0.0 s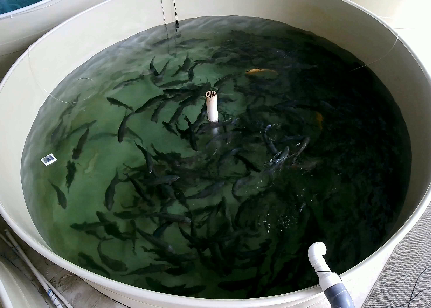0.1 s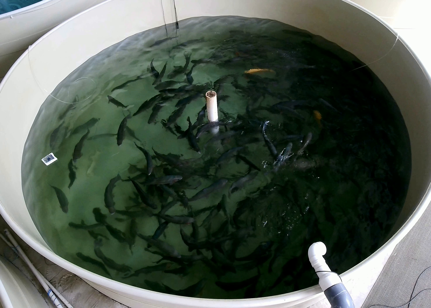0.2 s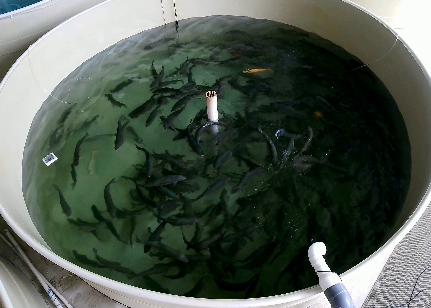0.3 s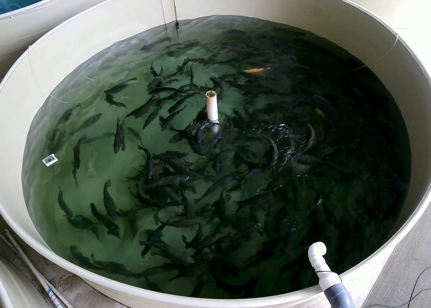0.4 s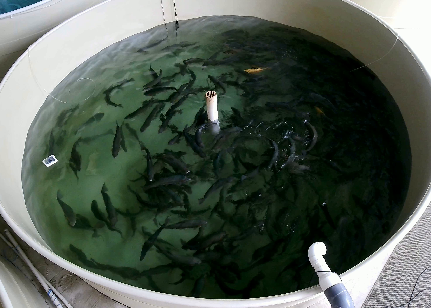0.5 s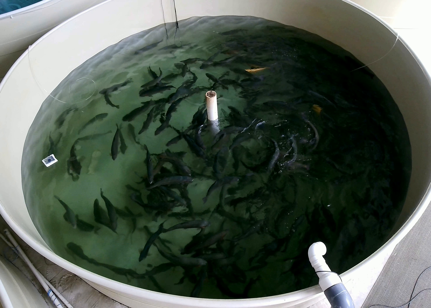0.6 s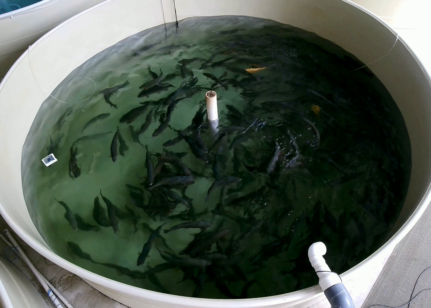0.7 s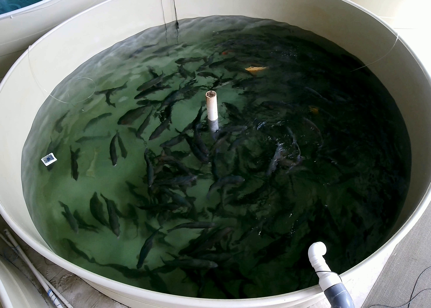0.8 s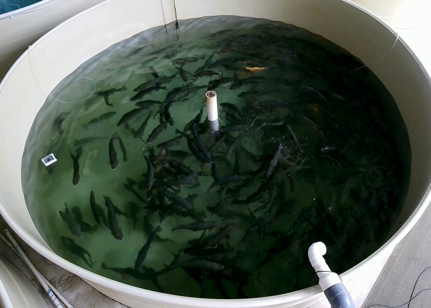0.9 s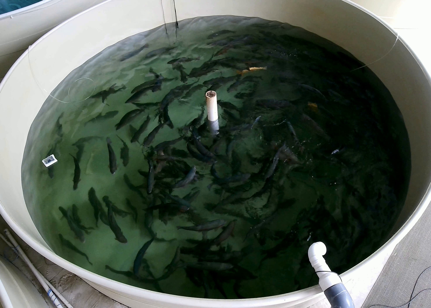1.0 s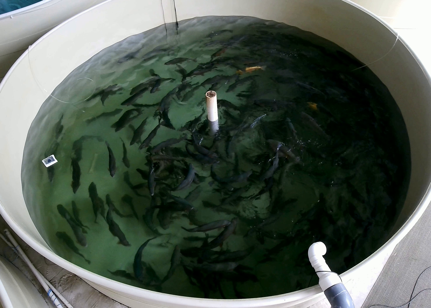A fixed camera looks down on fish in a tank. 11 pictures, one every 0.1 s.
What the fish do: Foraging.
